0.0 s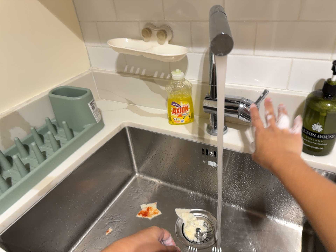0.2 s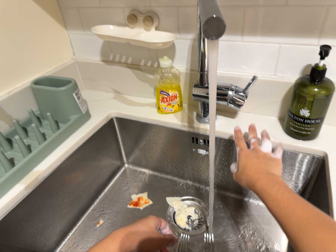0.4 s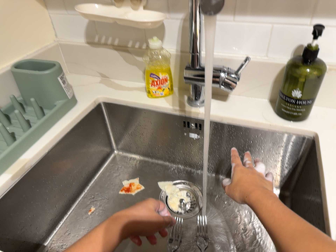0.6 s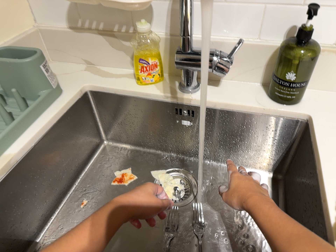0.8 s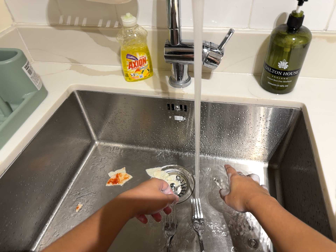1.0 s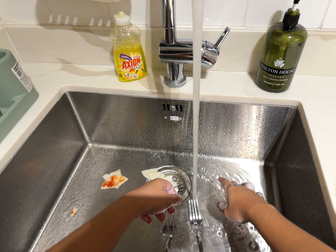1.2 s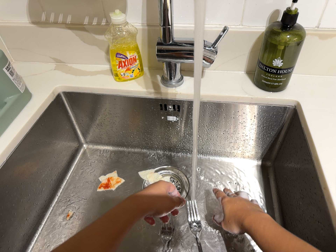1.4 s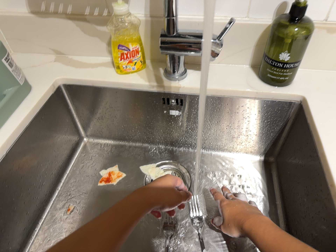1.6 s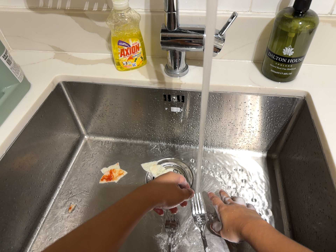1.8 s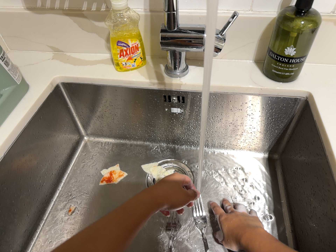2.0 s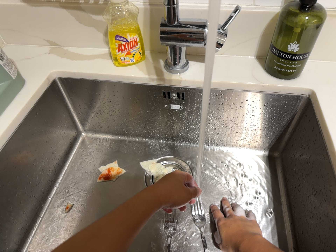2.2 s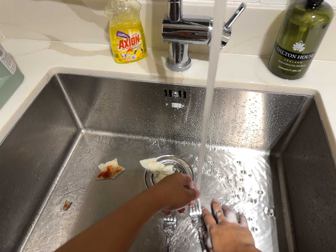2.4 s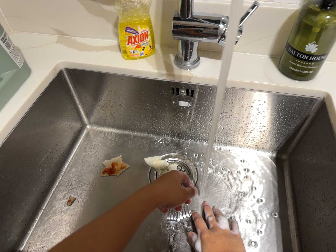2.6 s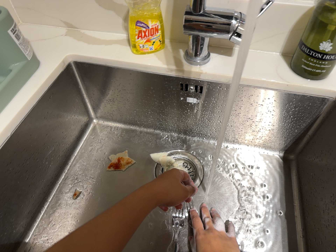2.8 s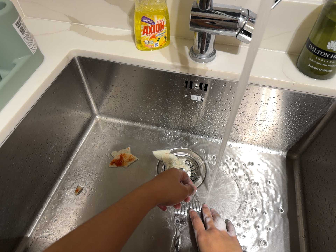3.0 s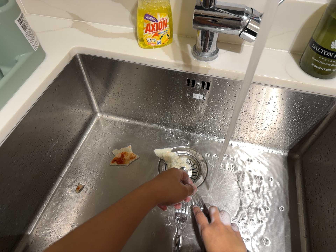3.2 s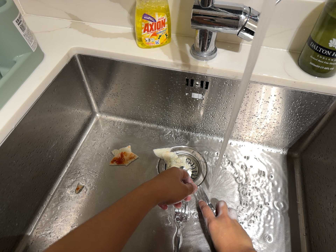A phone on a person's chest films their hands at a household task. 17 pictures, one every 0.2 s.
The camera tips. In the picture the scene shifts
upward.
0.0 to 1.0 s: The camera swings to its right by about 15 degrees, and the scene slides to the left. It travels forward and to its left, about 8 cm, so what stands in front looms larger. Its aim tips toward the bottom of its view by about 10 degrees, and the scene shifts upward. It rolls about its line of sight by about 10 degrees, and the scene rotates counterclockwise.
1.0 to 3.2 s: The camera travels forward, about 8 cm, so what stands in front looms larger.
The film runs forward here.
